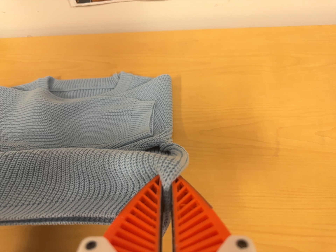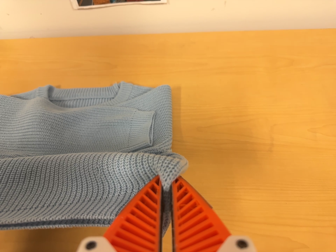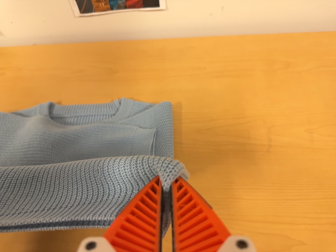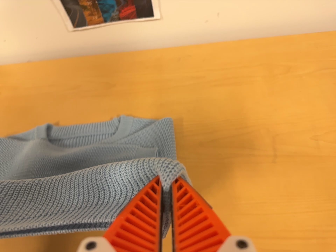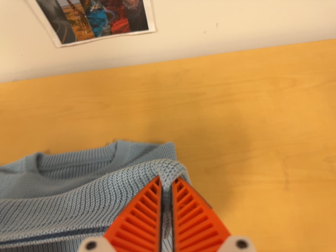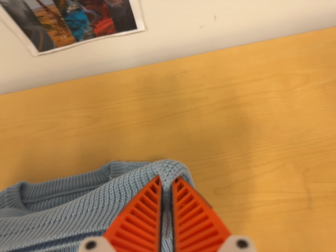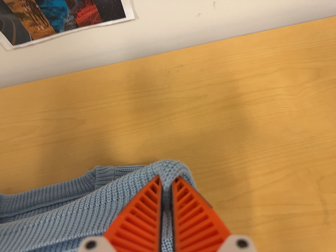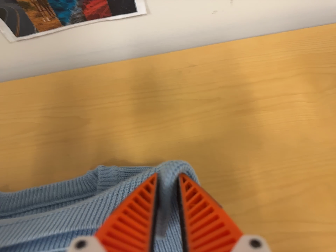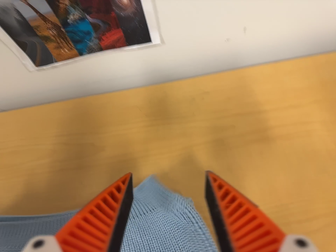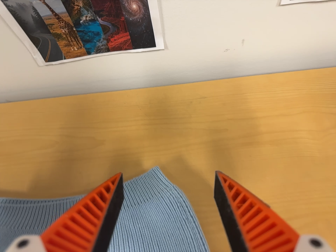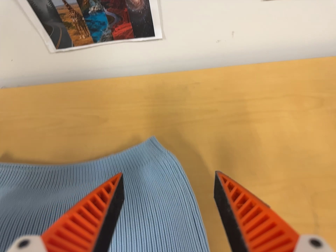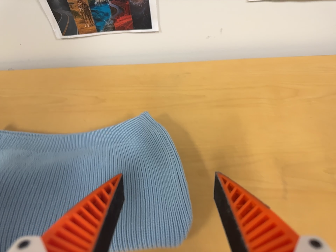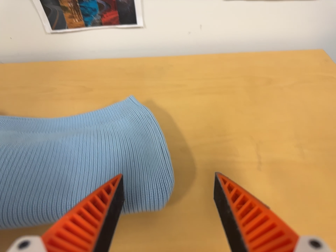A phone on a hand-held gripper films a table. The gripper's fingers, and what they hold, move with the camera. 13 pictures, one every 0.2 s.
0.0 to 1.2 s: The camera travels forward and toward the top of its view, about 18 cm, so what stands in front looms larger. It rolls about its line of sight by about 10 degrees, and the scene rotates counterclockwise.
1.2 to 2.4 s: The camera travels toward the bottom of its view and backward, about 18 cm. Its aim tips toward the top of its view by about 10 degrees. It rolls about its line of sight by about 10 degrees, and the scene rotates clockwise.
The film runs forward here.
